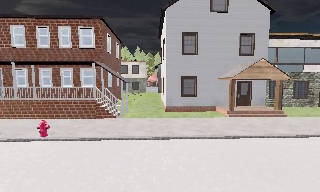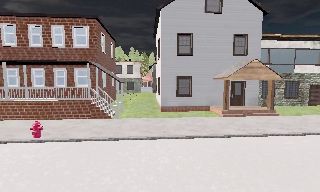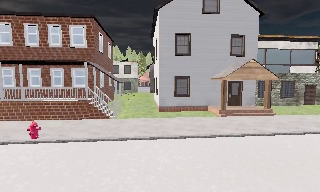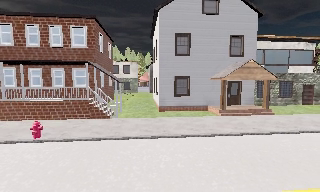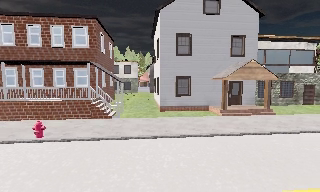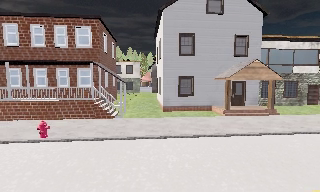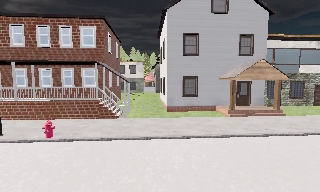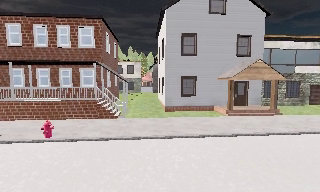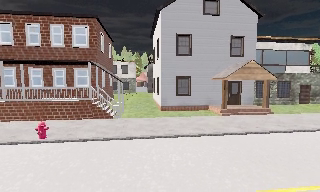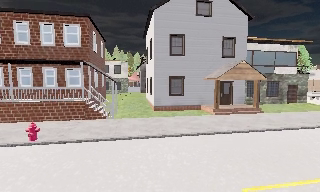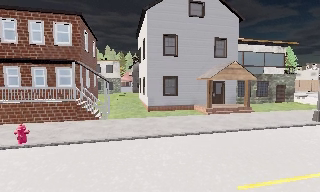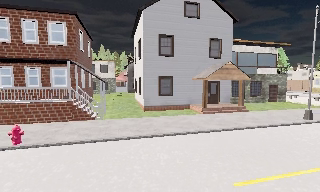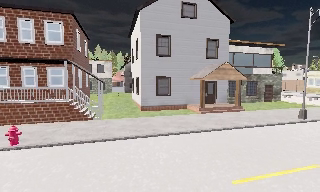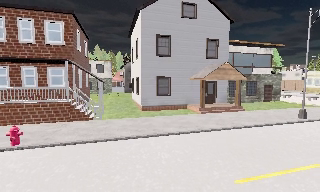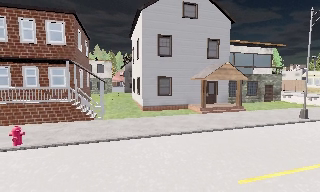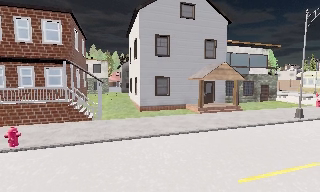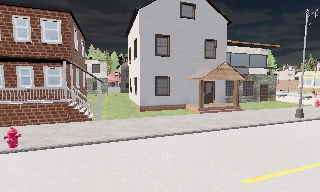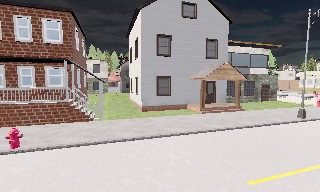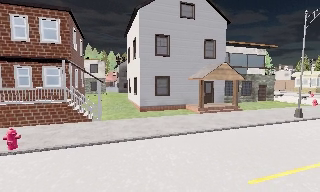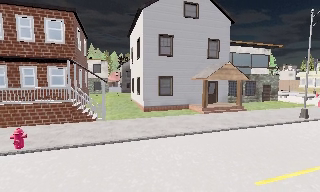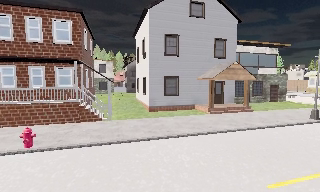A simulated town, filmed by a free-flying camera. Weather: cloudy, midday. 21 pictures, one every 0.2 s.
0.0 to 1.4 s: The camera travels to its left, about 0.5 m.
1.4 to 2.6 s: The camera swings to its right by about 10 degrees, and the scene slides to the left. It travels to its left, about 0.5 m.
2.6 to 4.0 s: The camera travels to its left, about 1 m, so close, fixed things drift to the right.
The film runs backward here.
